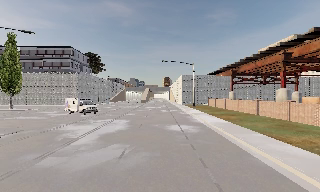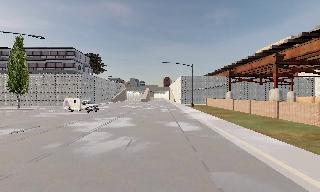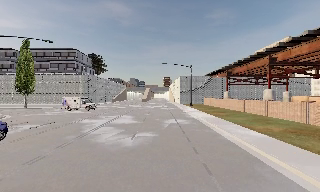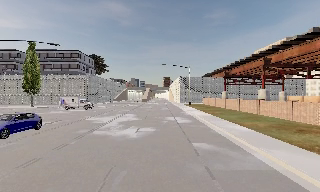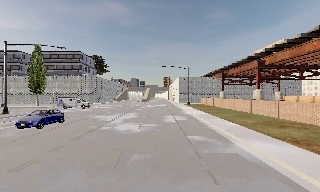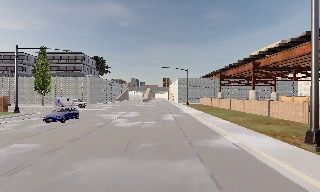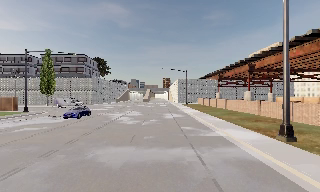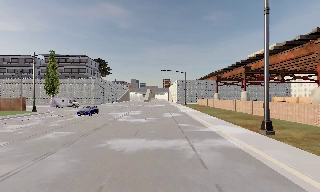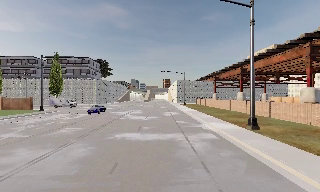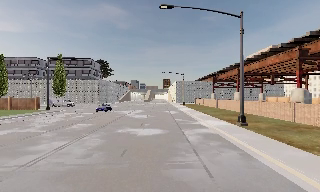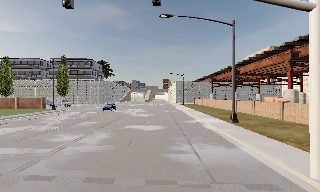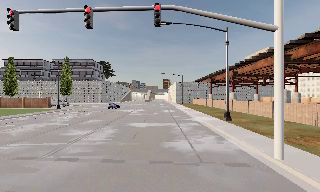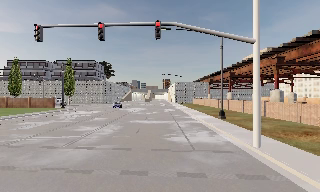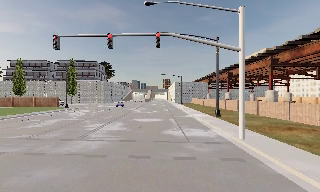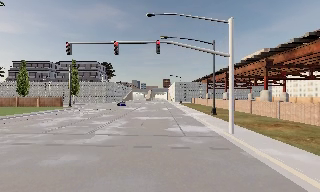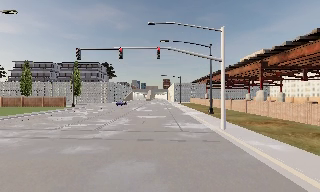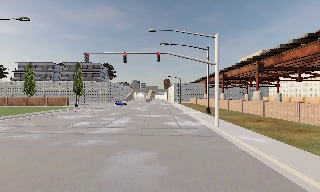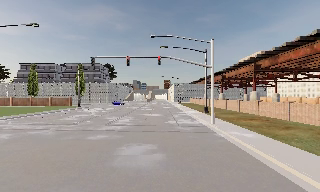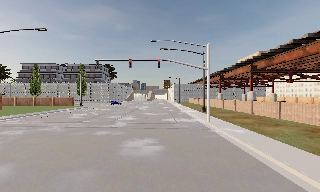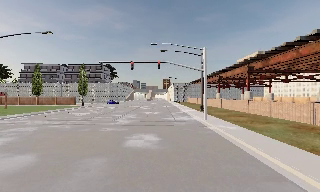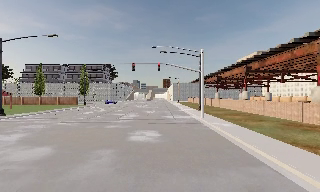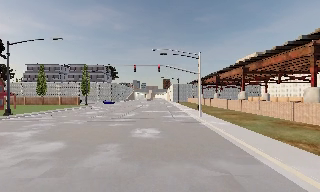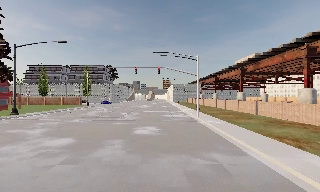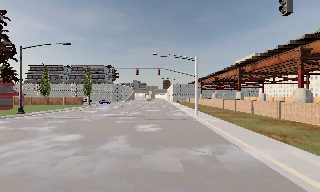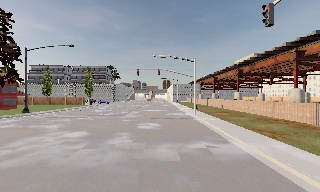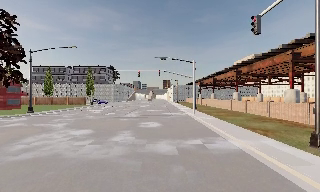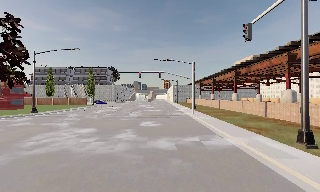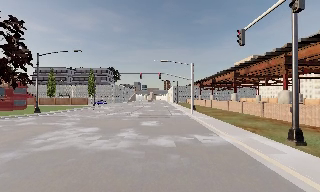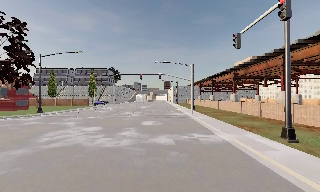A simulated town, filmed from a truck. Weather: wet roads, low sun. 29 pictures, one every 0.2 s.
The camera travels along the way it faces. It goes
backward.
0.0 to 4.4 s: The camera travels backward, about 35 m, so what stands in front gets smaller.
4.4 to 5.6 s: The camera travels backward, about 4.5 m, so what stands in front gets smaller. It loses speed.
The film runs backward here.
